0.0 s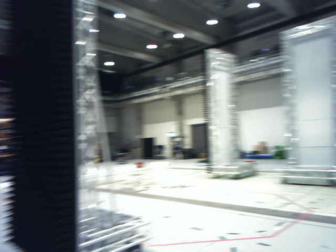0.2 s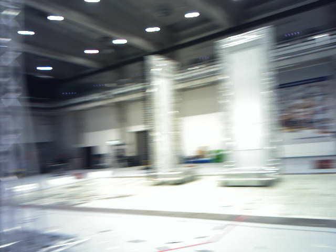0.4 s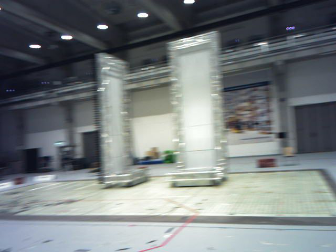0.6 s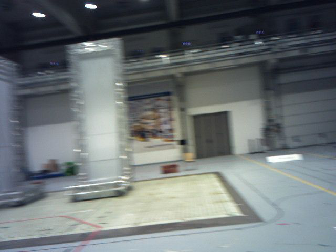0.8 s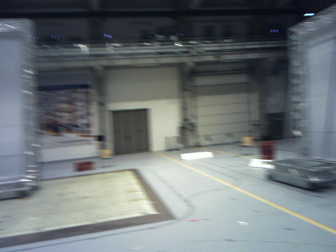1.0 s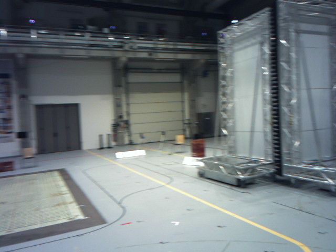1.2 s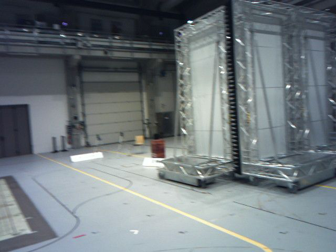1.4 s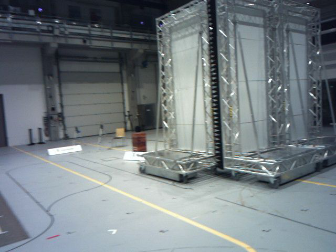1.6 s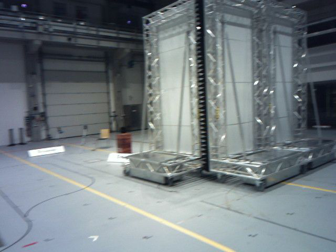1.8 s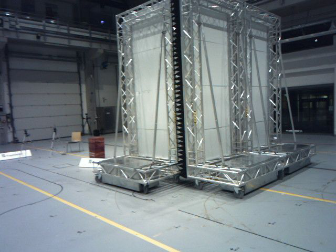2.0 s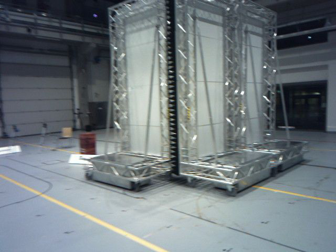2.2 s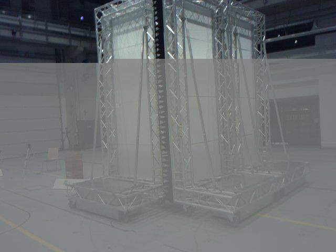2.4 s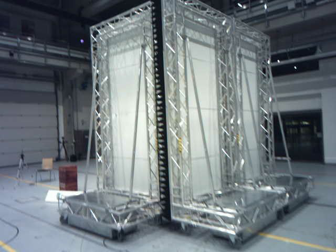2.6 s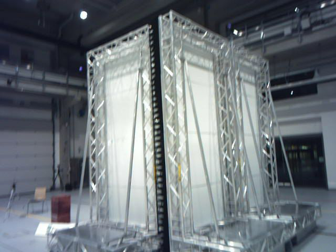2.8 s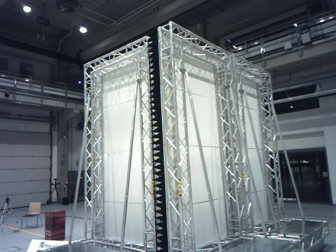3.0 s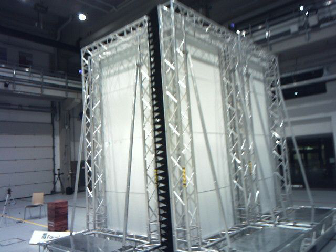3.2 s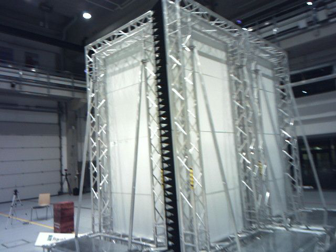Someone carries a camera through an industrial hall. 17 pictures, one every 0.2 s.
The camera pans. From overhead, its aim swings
clockwise.
The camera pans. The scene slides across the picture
to the left.
0.0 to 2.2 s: The camera pans to its right, which is clockwise from overhead, by about 90 degrees. It travels forward, about 2.8 m.
2.2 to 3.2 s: The camera travels forward, about 1.4 m, so what stands in front looms larger. Its aim tips upward by about 10 degrees, and the scene shifts downward.
The film runs forward here.
